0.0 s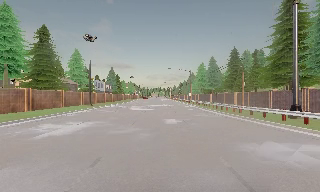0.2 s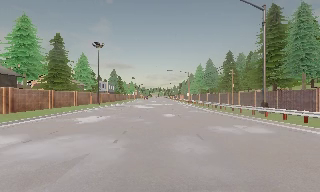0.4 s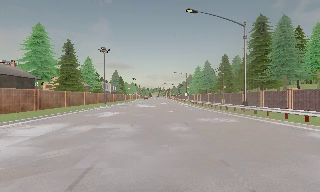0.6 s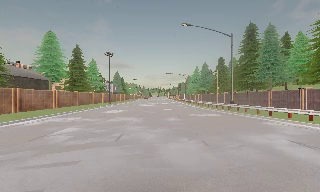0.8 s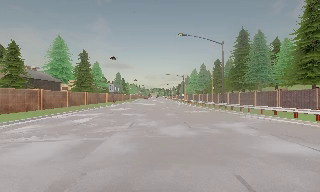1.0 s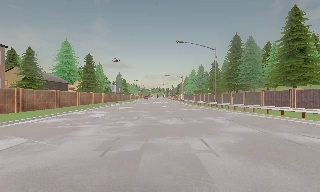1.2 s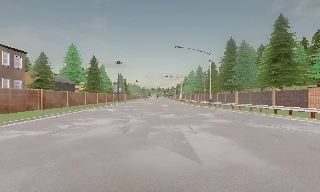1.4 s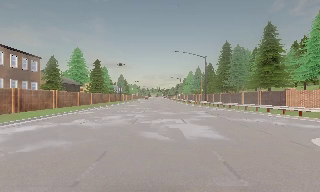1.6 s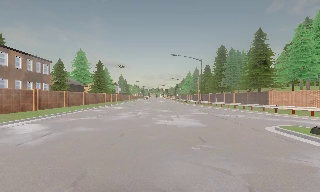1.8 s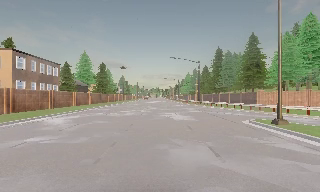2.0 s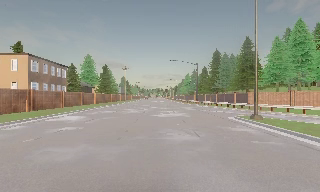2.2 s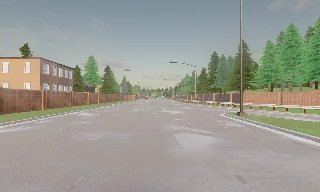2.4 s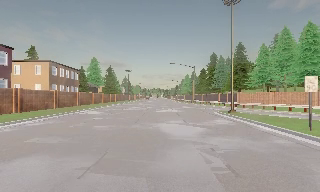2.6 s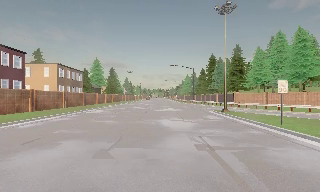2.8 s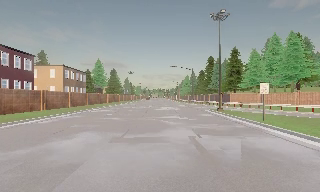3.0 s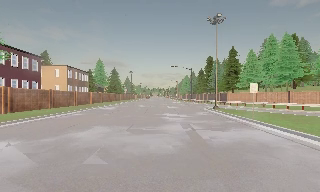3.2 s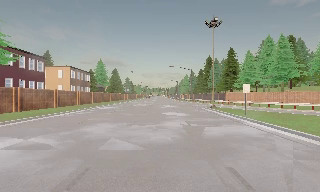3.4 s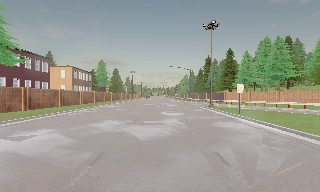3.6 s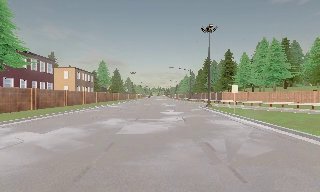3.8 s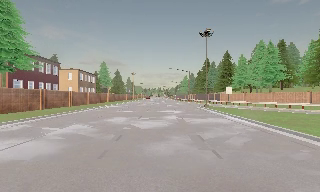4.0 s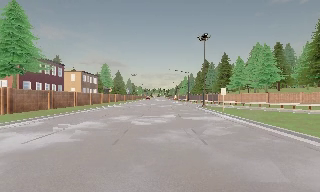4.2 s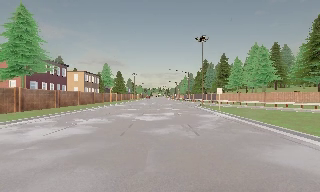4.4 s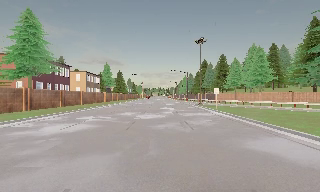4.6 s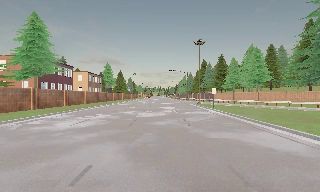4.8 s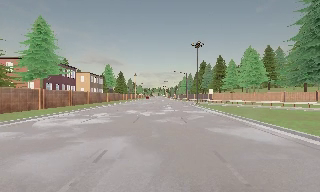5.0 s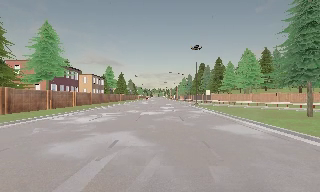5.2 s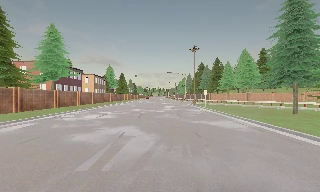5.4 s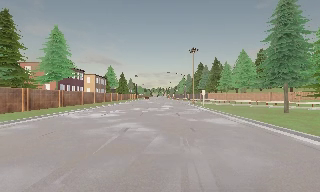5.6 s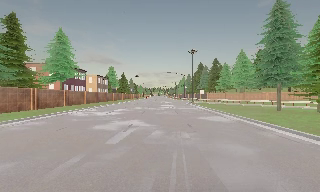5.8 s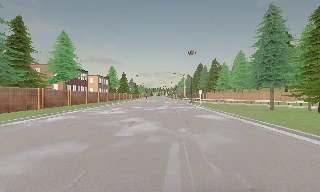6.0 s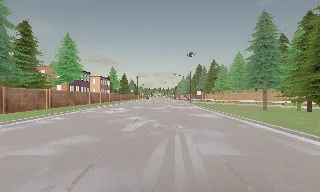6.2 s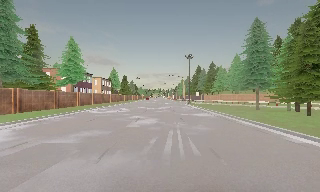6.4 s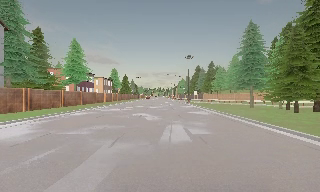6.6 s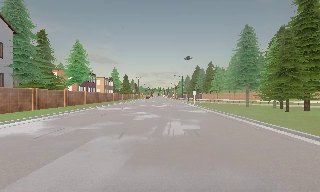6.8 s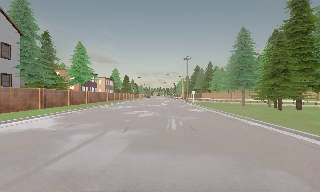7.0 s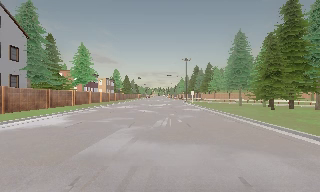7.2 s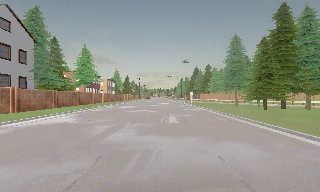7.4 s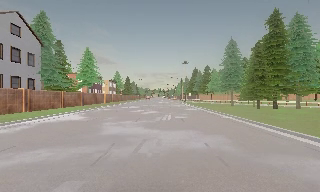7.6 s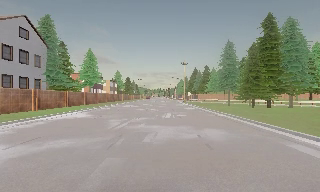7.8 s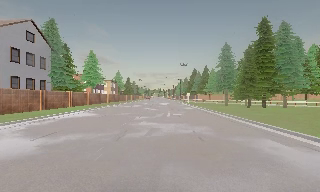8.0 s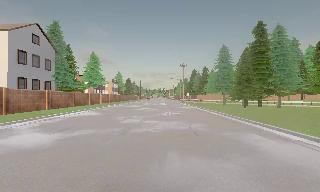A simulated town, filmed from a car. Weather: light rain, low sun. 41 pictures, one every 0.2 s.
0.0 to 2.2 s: The camera travels backward, about 30 m, so what stands in front gets smaller.
2.2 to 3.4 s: The camera travels backward, about 9 m, so what stands in front gets smaller. It loses speed.
3.4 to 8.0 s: The camera travels backward, about 25 m, so what stands in front gets smaller.
The film runs backward here.
